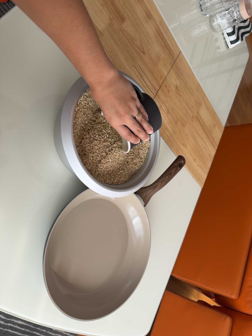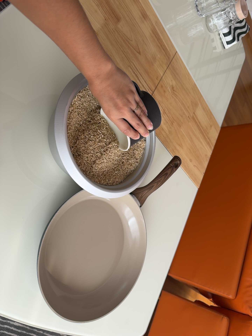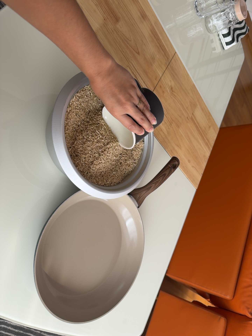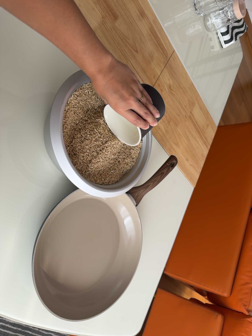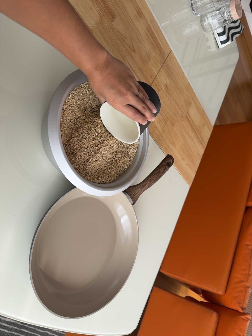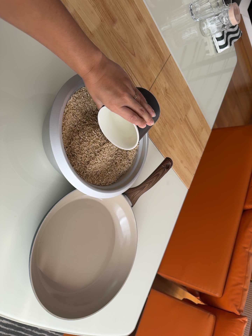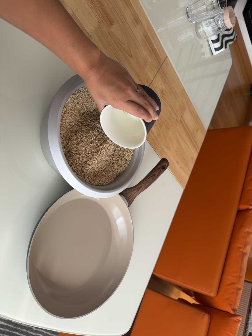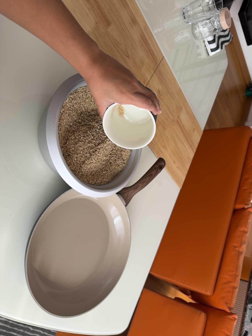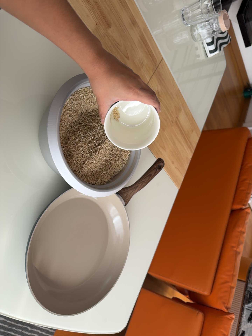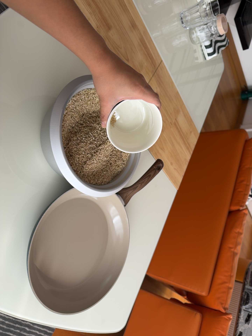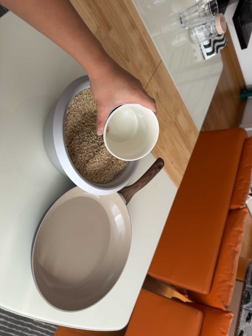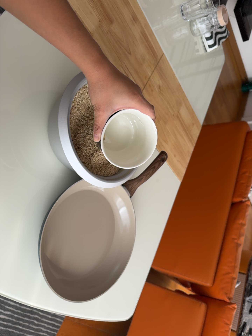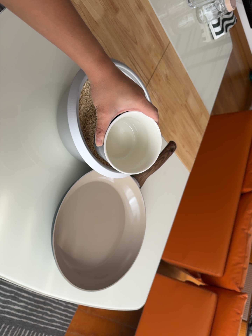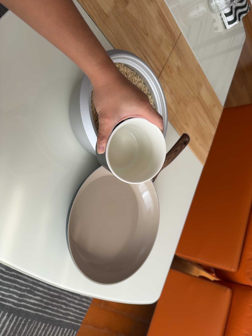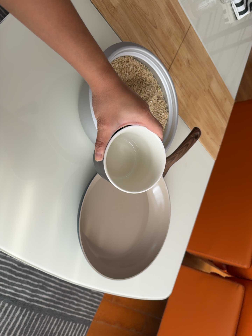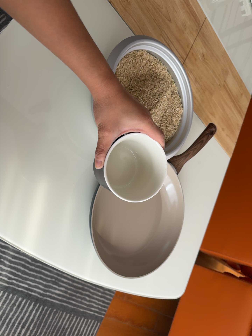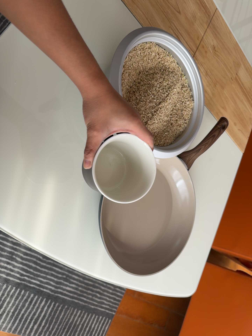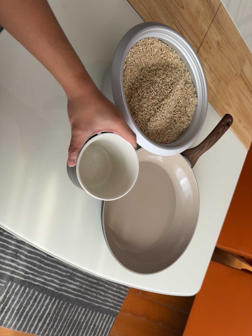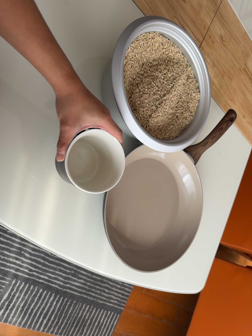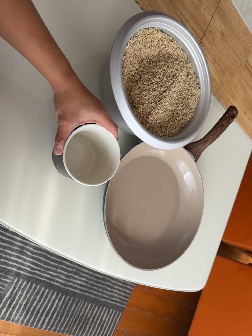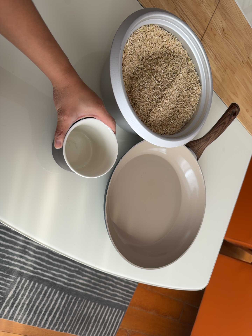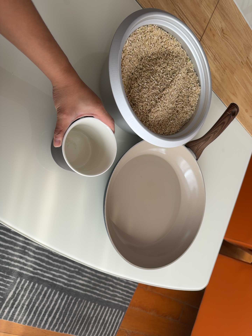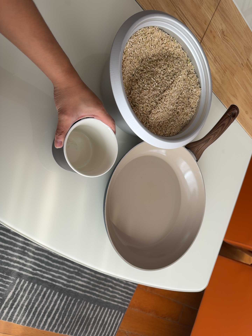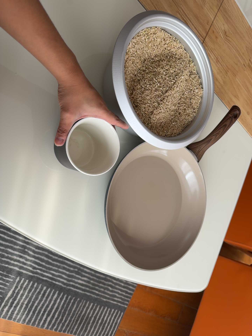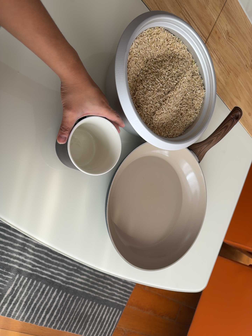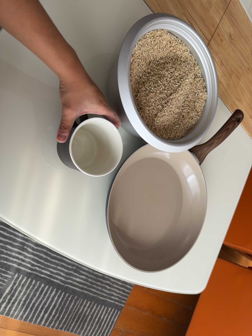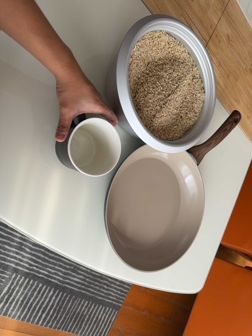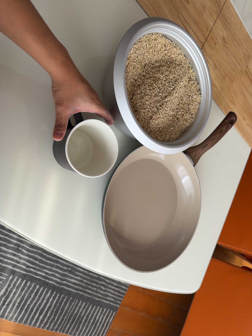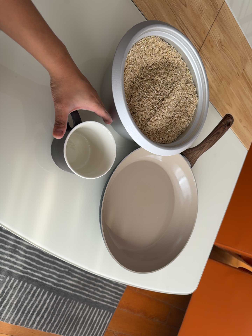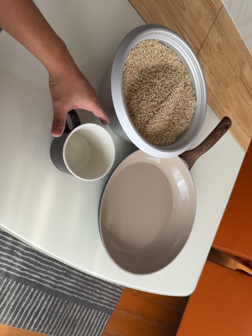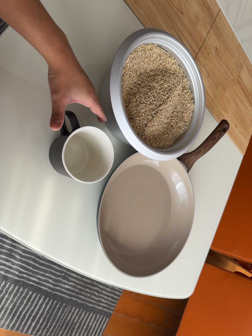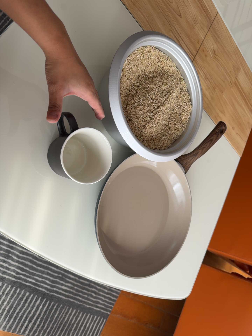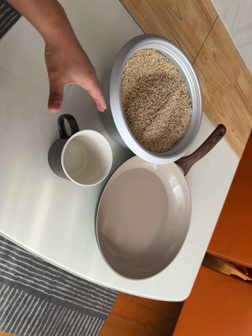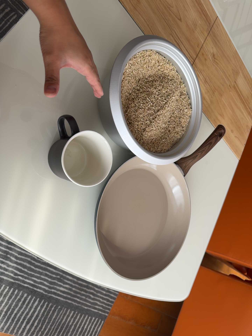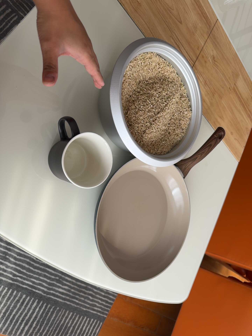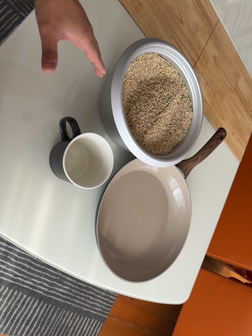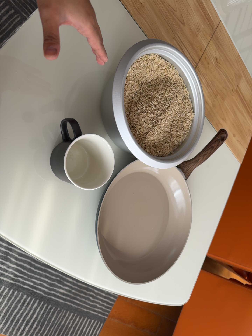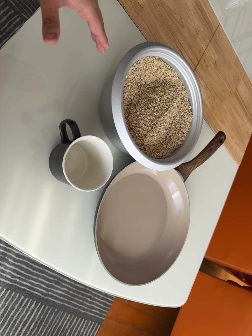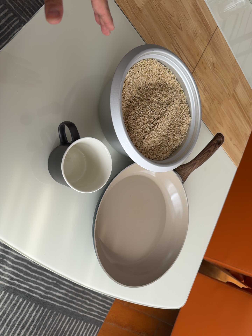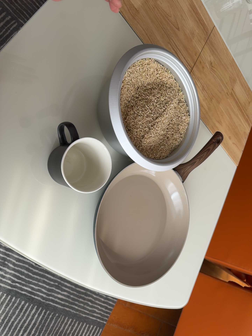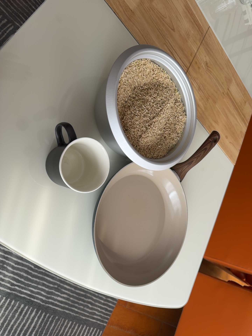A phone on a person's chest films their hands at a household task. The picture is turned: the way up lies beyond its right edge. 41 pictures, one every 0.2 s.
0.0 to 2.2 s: The camera shifts only a little, or ends up much as it began.
2.2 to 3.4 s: The camera pans to its left by about 10 degrees.
3.4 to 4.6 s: The camera keeps its place and its aim.
4.6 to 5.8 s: The camera shifts only a little, or ends up much as it began.
5.8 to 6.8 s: The camera keeps its place and its aim.
6.8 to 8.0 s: The camera shifts only a little, or ends up much as it began.
The film runs backward here.
